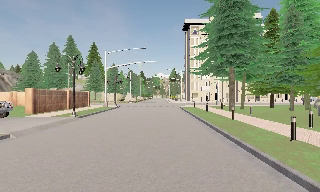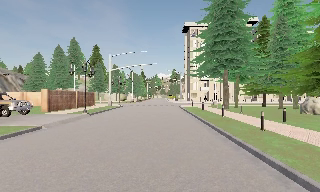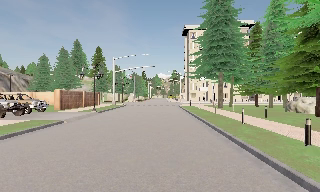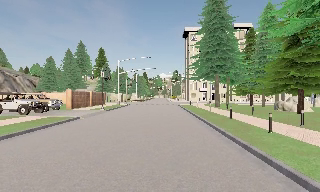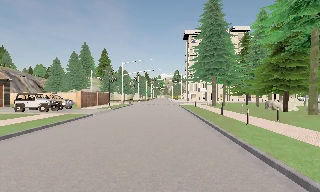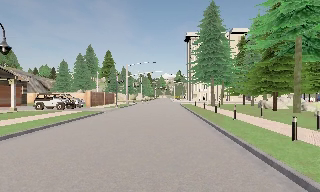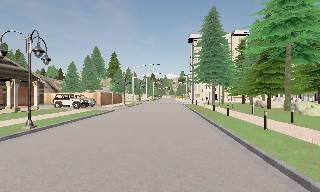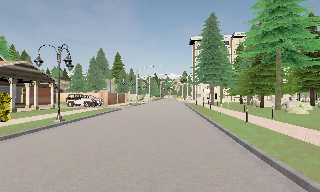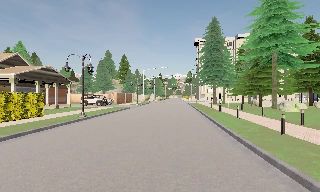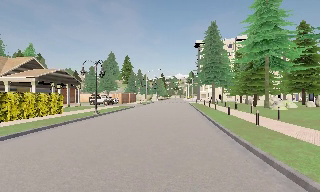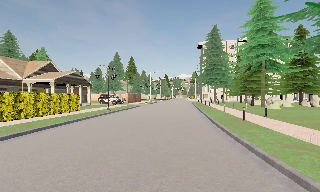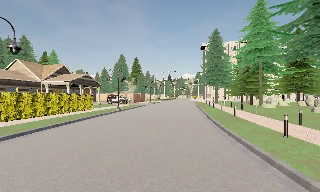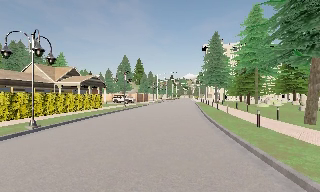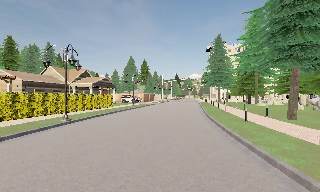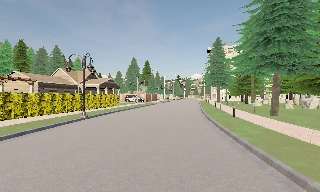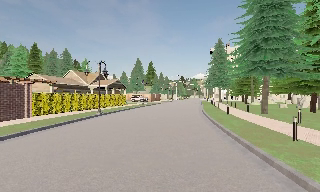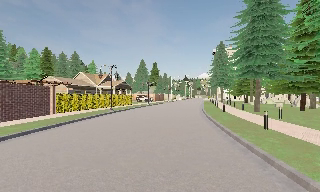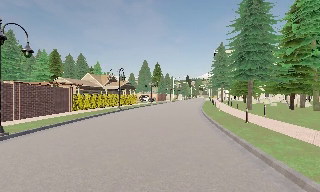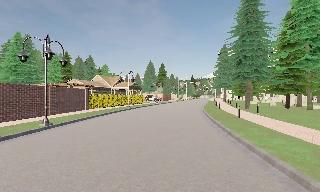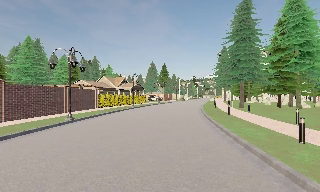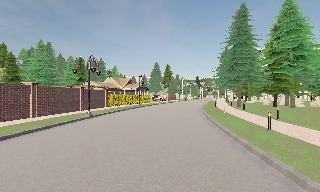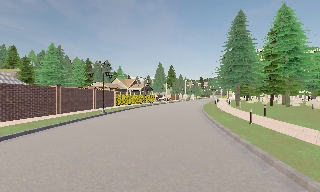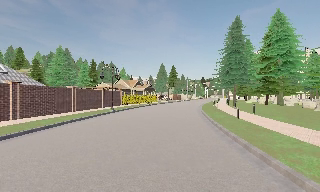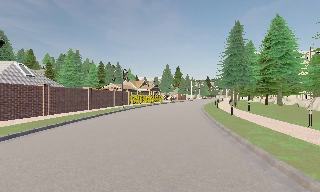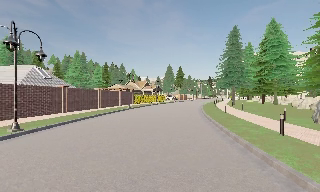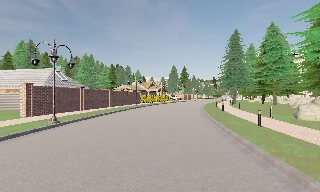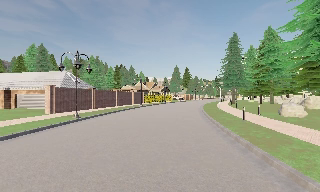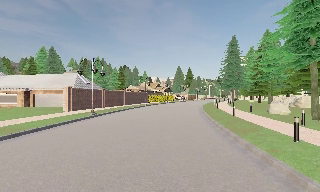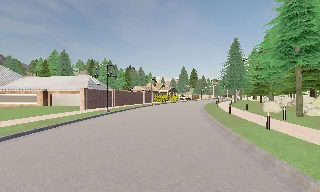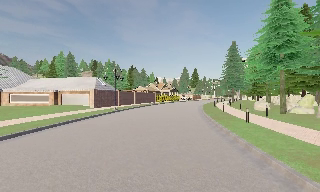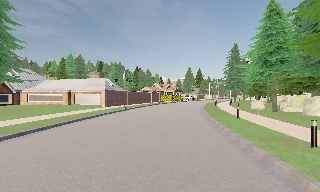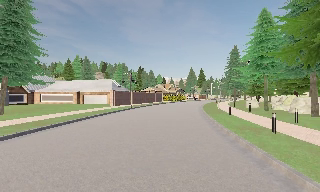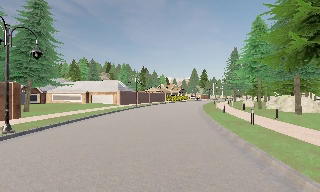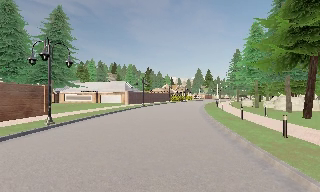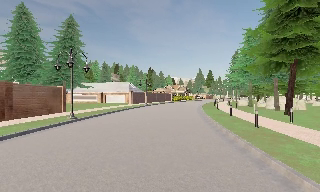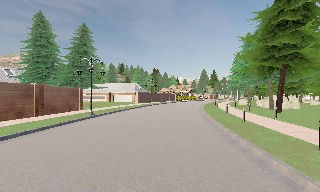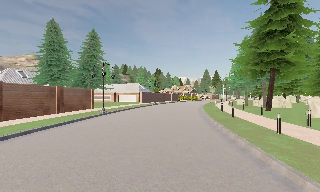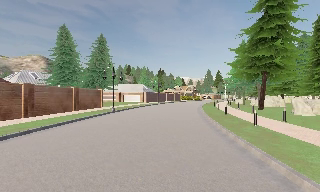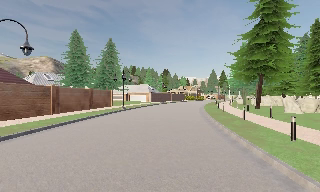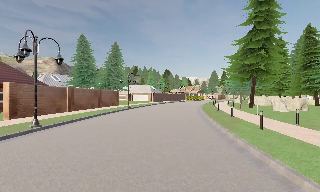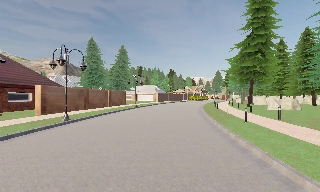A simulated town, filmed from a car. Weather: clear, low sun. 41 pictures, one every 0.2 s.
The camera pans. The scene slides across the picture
to the right.
The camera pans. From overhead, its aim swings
counterclockwise.
0.0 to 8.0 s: The camera swings to its left by about 45 degrees, and the scene slides to the right. It travels backward, about 80 m.
The film runs backward here.
